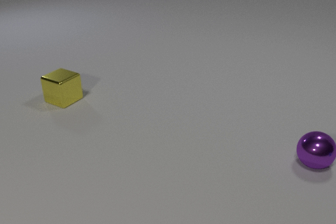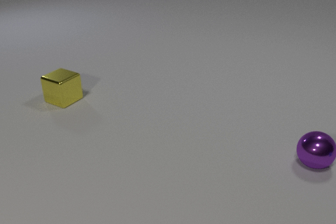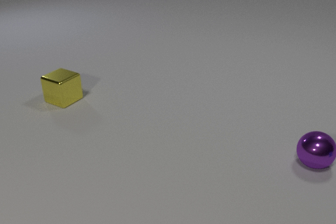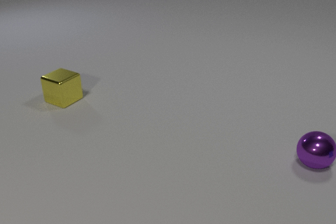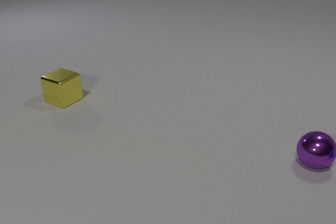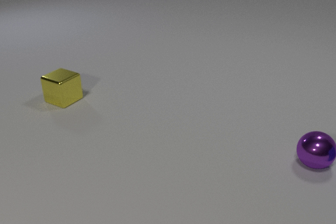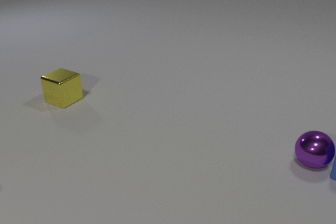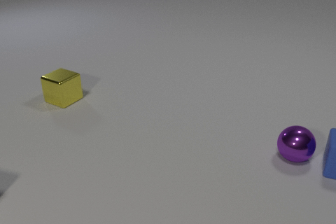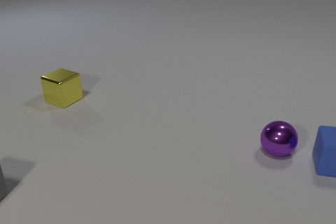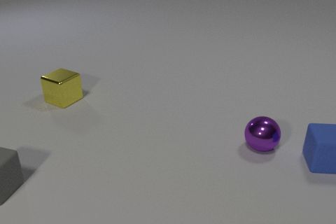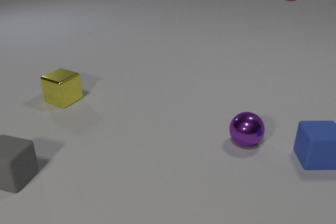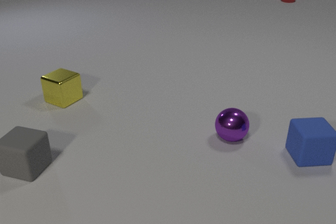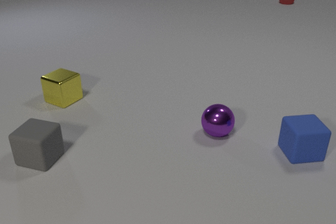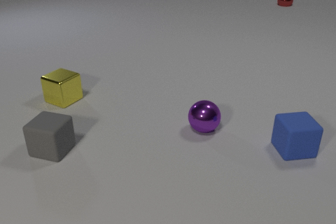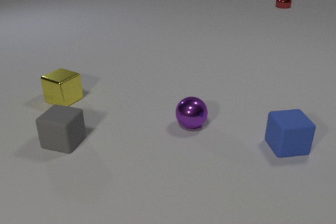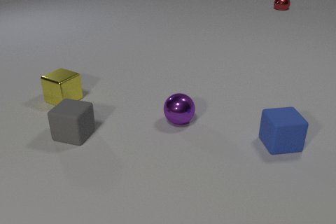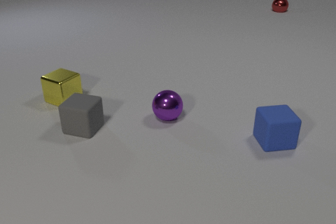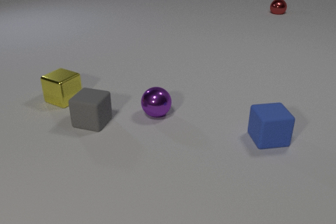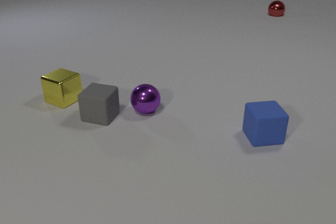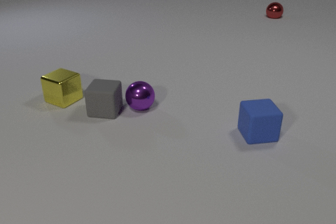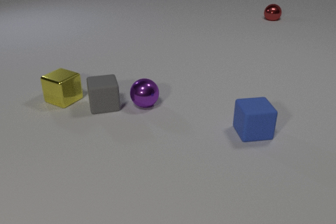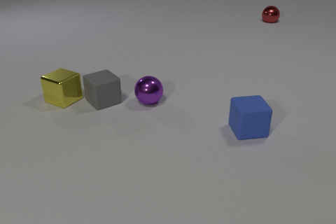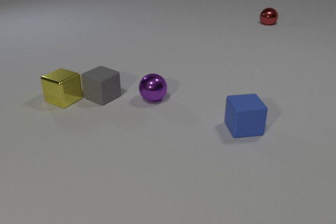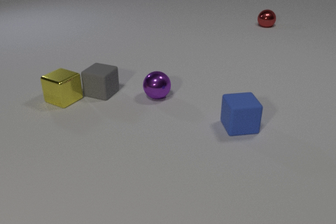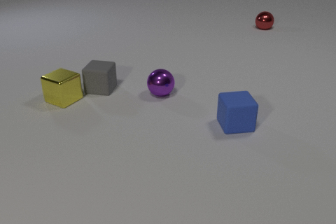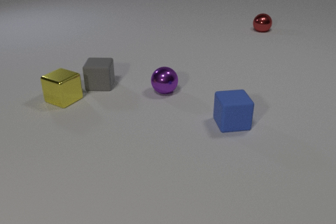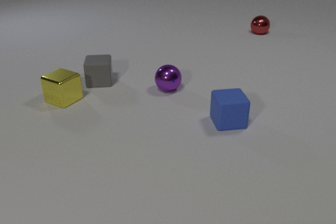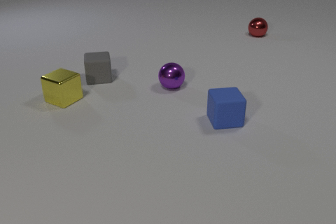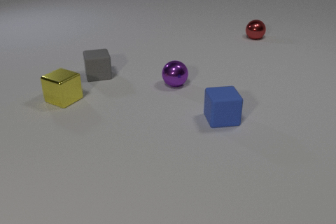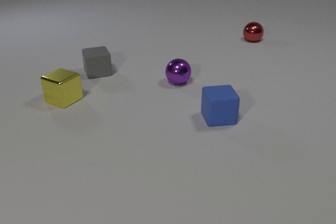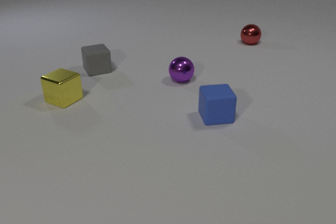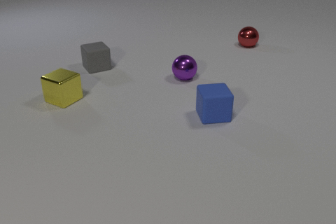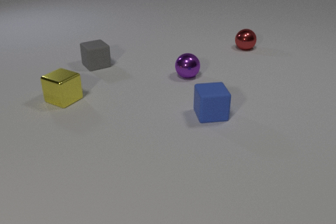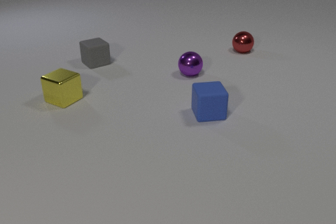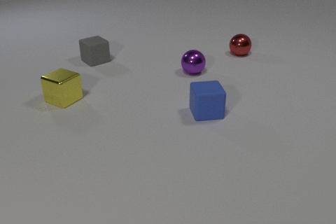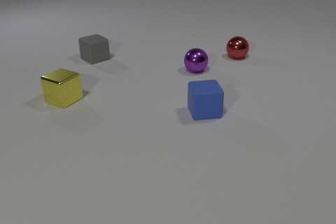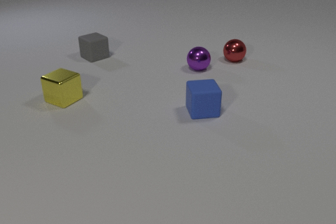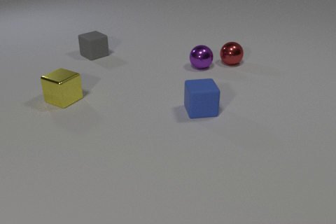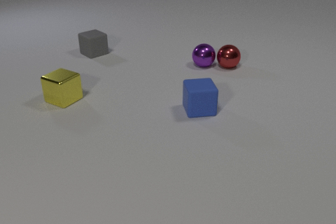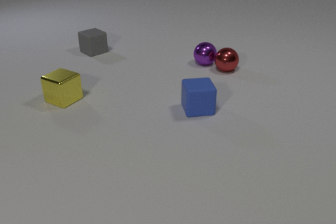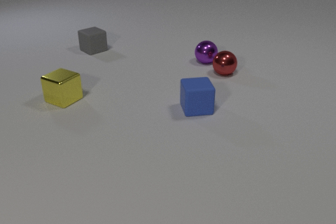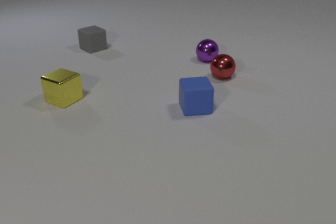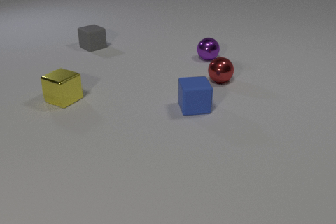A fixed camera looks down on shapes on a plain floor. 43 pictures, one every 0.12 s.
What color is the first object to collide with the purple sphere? blue.
What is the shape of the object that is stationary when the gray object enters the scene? cube.
How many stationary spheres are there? 0.
0.00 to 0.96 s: The blue rubber cube comes in at the right edge, slides to the left. The purple metal sphere rolls to the left. The gray rubber cube comes in at the left edge. The blue rubber cube and the purple metal sphere collide.
0.96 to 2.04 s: The blue rubber cube slides to the left and away from the camera, spins counterclockwise seen from above by about 15 degrees, its near face sliding to the right. The purple metal sphere rolls to the left and away from the camera. The red metal sphere comes in at the top edge, rolls toward the camera. The gray rubber cube slides to the right and away from the camera.
2.04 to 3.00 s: The blue rubber cube slides to the left and away from the camera. The purple metal sphere rolls away from the camera. The red metal sphere rolls toward the camera. The gray rubber cube slides away from the camera, spins so that its near face slides to the right, counterclockwise seen from above. The purple metal sphere and the gray rubber cube collide.
3.00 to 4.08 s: The blue rubber cube slides to the left and away from the camera. The purple metal sphere rolls away from the camera and to the right. The red metal sphere rolls toward the camera. The gray rubber cube slides away from the camera, spins so that its near face slides to the right, counterclockwise seen from above.
4.08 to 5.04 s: The blue rubber cube slides to the left and away from the camera. The purple metal sphere rolls away from the camera. The red metal sphere rolls toward the camera. The gray rubber cube slides away from the camera. The purple metal sphere and the red metal sphere collide.
